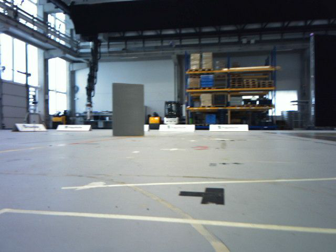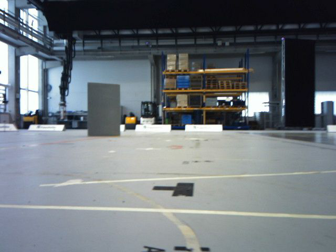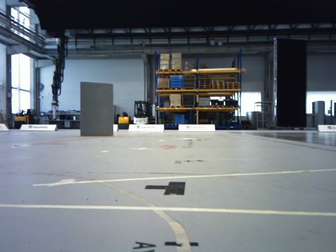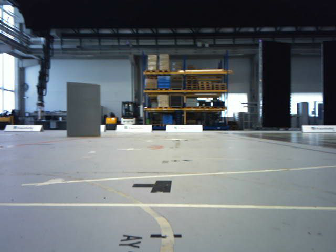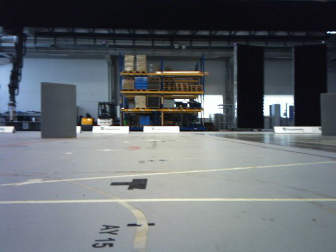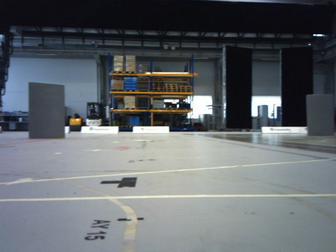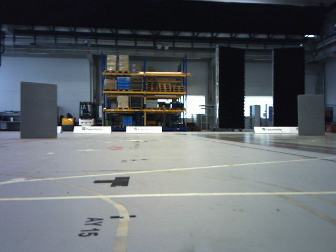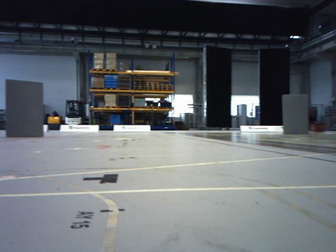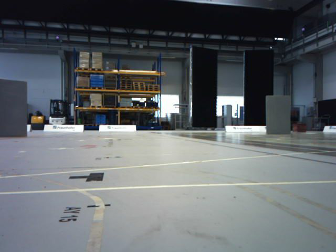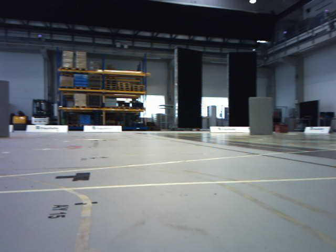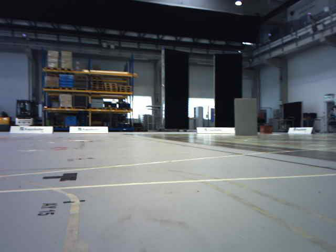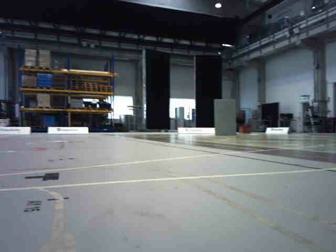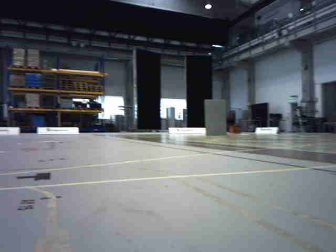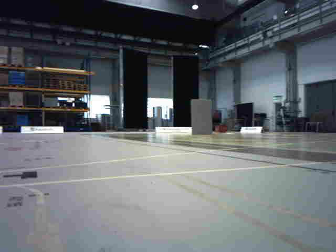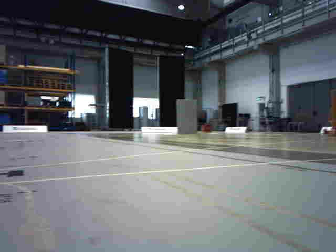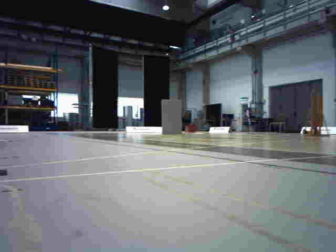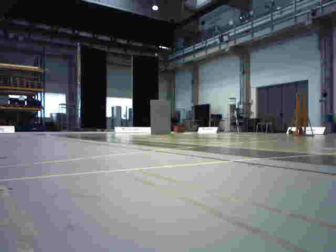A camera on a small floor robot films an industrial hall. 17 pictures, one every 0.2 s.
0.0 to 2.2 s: The scene slides to the left, as the camera pans about 30 degrees to its right. It travels backward, about 0.4 m.
2.2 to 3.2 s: The camera travels backward, about 0.2 m, so what stands in front gets smaller.
The film runs backward here.
